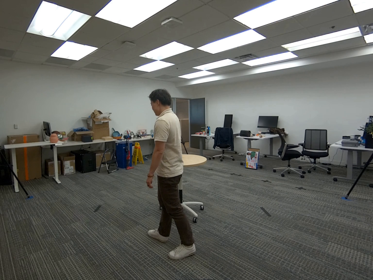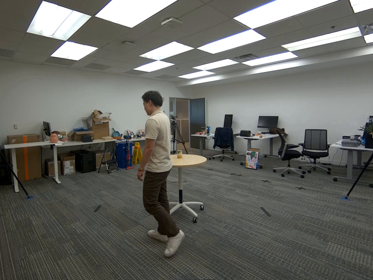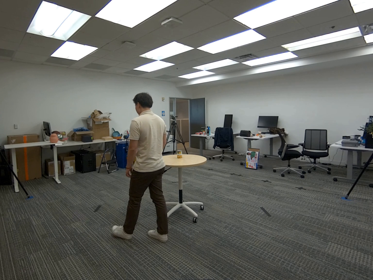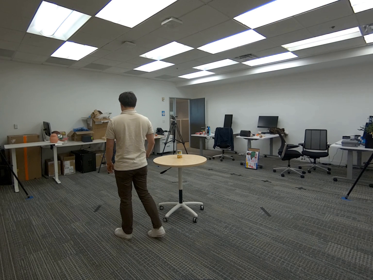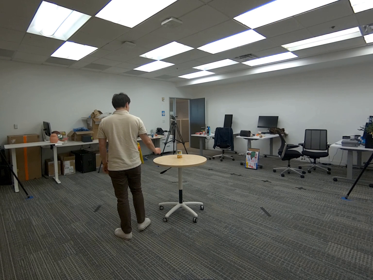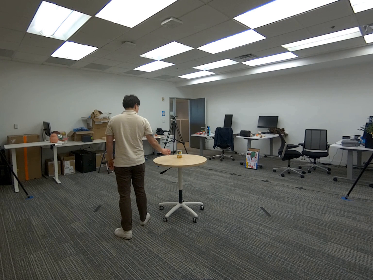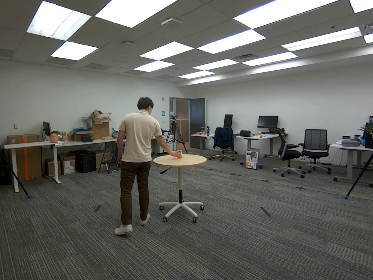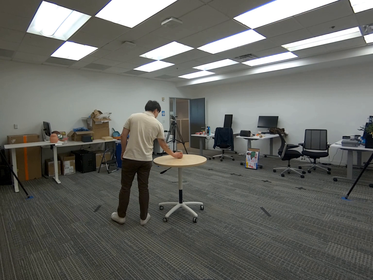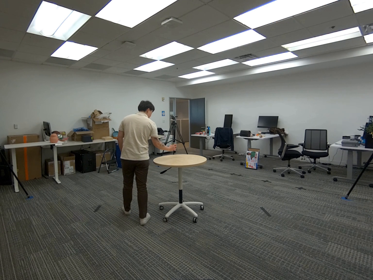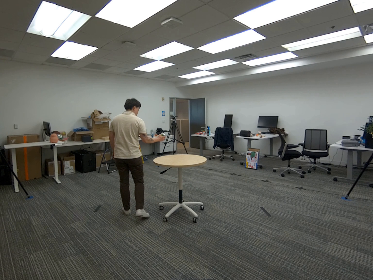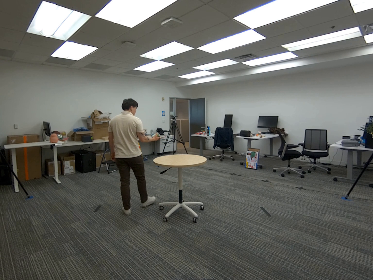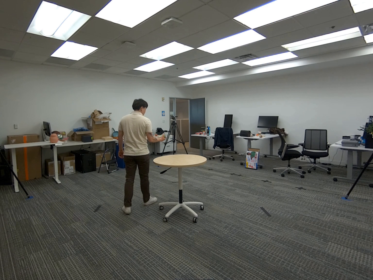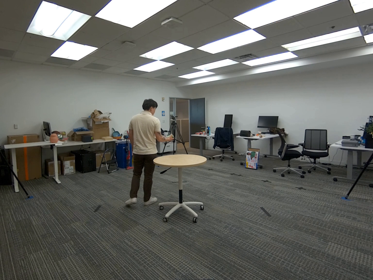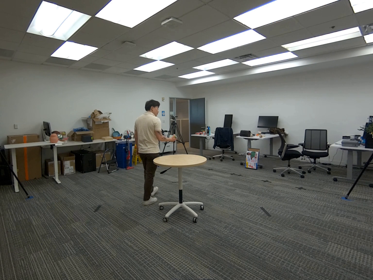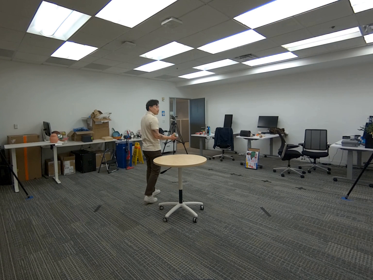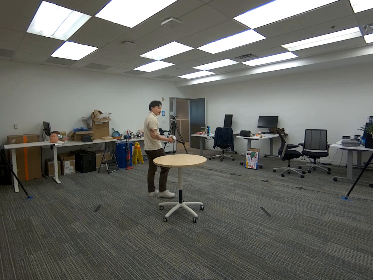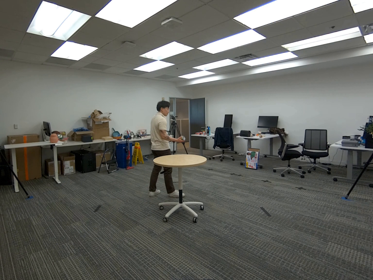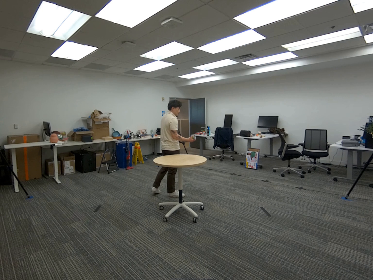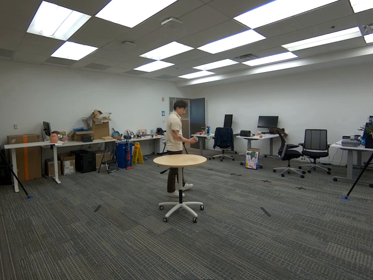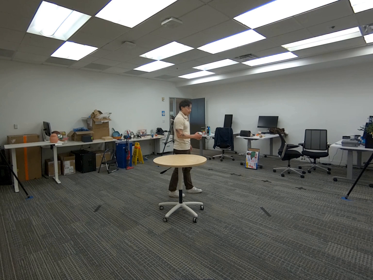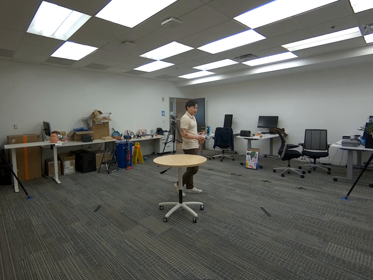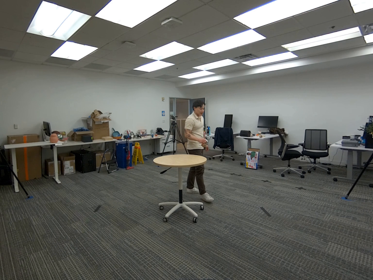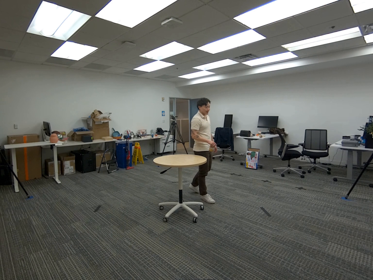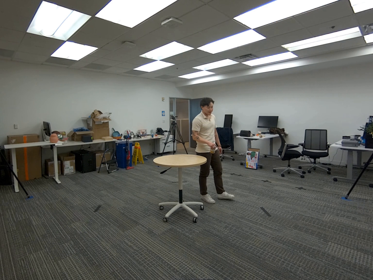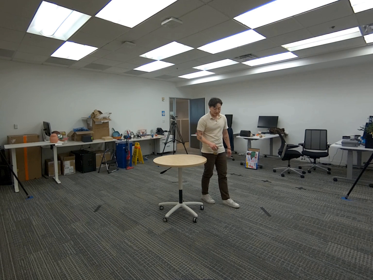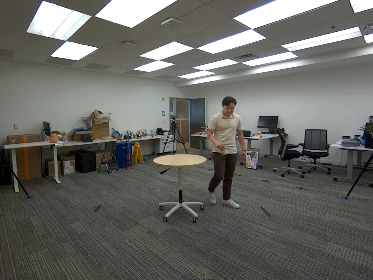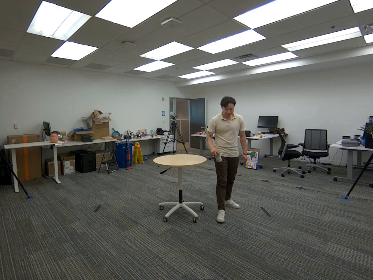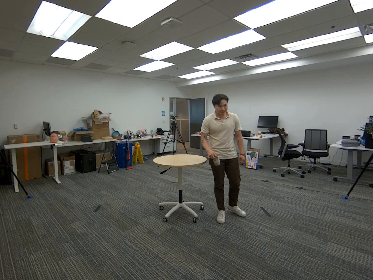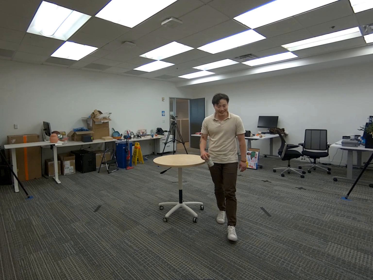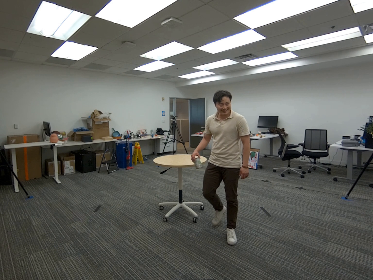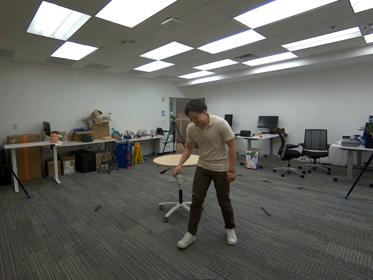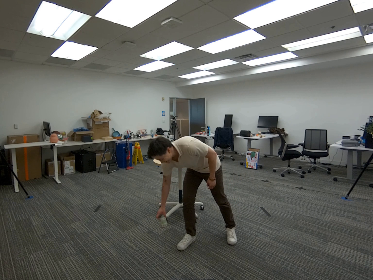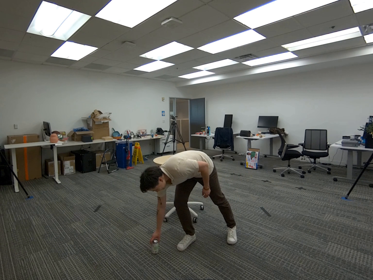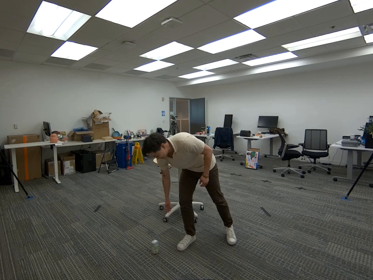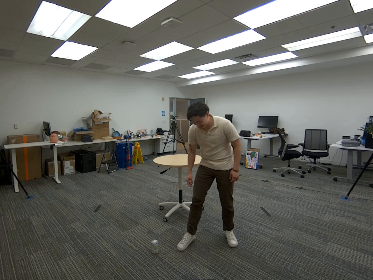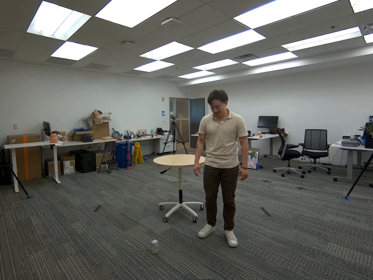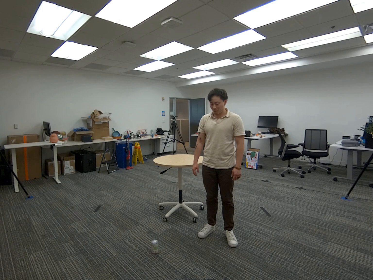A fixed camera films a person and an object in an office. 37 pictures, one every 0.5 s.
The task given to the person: Walk over to the corn can on the round table and pick up the corn can using your right hand. Place the corn can on the ground.
